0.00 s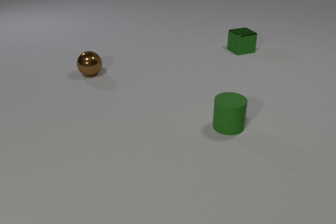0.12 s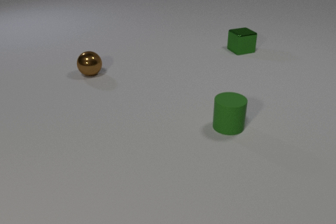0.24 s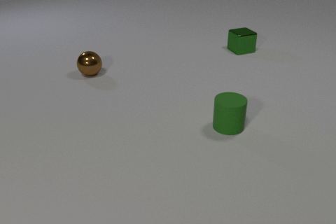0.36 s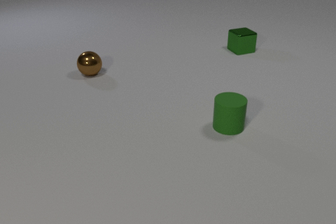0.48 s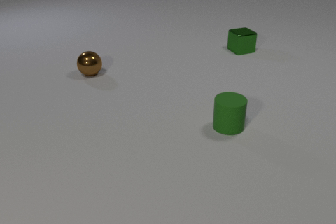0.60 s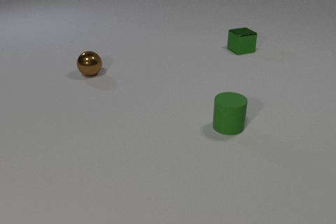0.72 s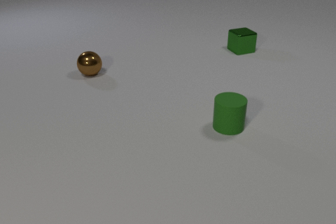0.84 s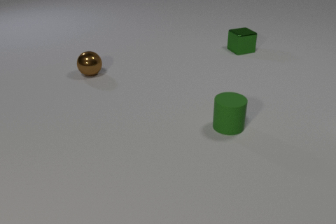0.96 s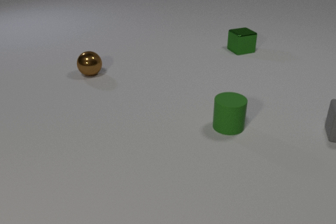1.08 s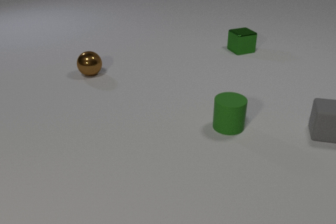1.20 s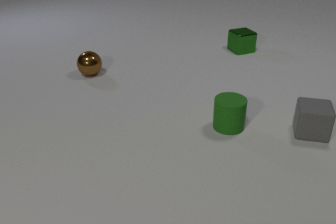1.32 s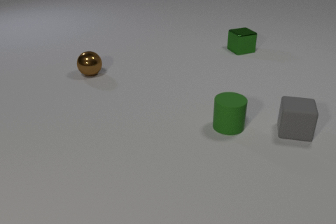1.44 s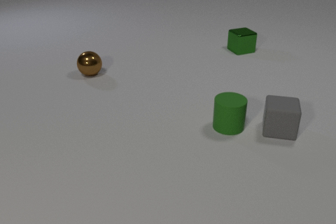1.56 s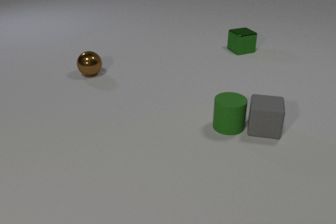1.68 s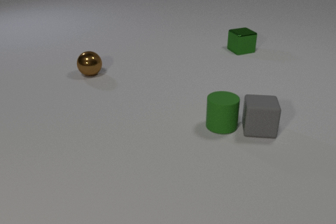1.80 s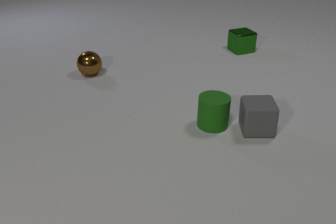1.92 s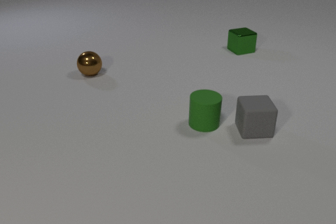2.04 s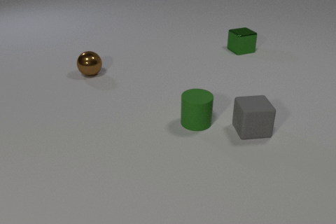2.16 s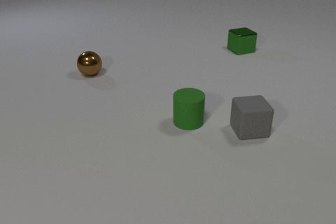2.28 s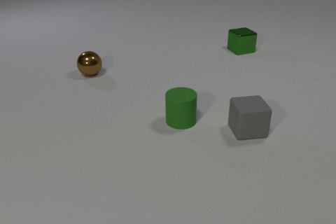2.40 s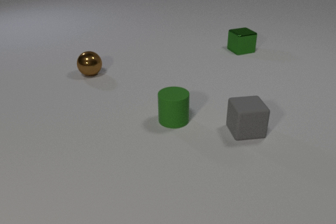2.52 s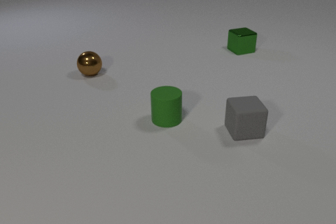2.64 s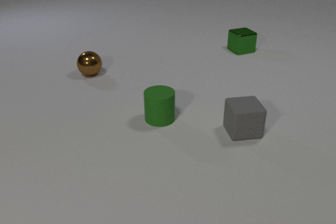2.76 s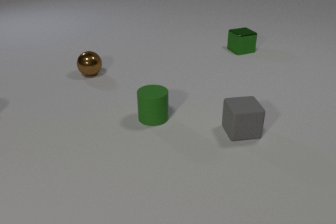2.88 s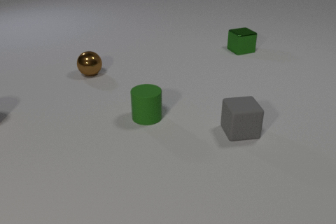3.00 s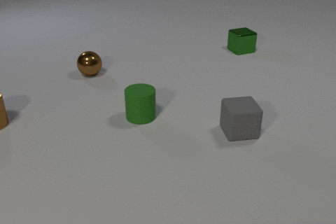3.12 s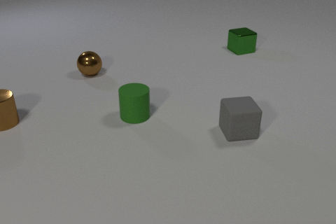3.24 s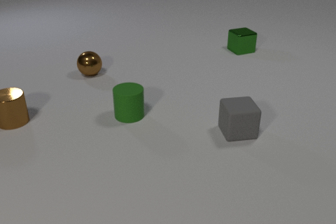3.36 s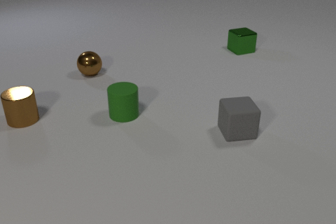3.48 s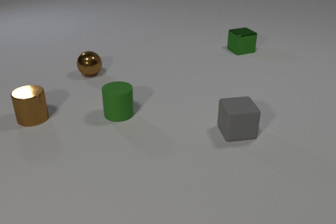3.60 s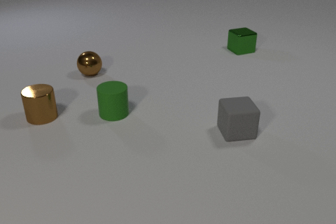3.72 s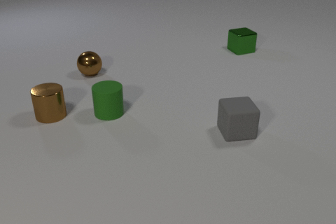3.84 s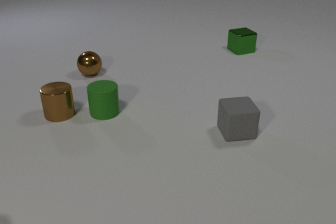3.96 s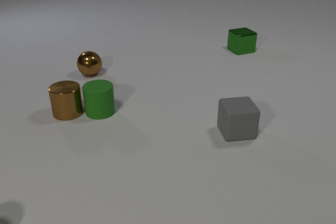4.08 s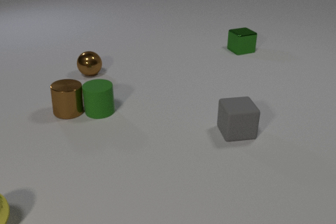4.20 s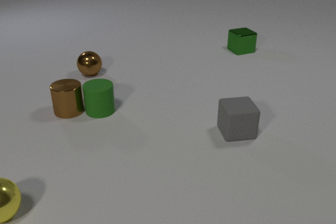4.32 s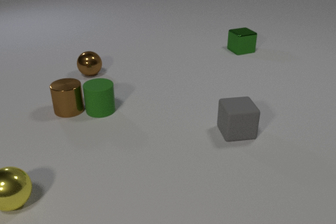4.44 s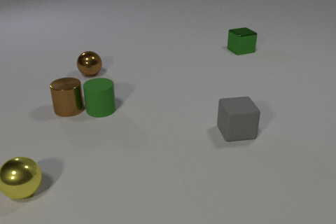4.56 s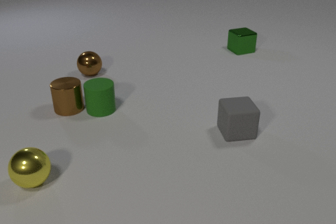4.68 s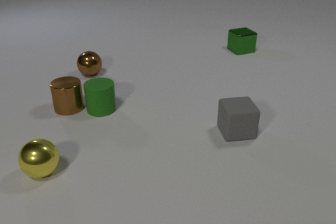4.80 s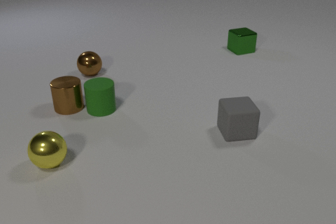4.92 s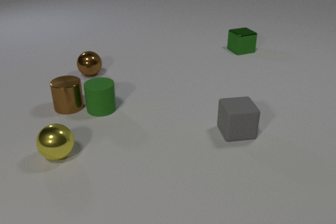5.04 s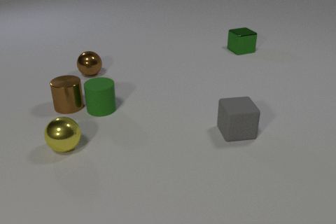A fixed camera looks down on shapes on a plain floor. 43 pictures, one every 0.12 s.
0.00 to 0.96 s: The gray rubber cube comes in at the right edge, slides to the left.
0.96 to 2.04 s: The gray rubber cube slides to the left, spins so that its near face slides to the right, counterclockwise seen from above. The green rubber cylinder slides to the left. The gray rubber cube and the green rubber cylinder collide.
2.04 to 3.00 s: The gray rubber cube slides to the left. The green rubber cylinder slides to the left. The brown metal cylinder comes in at the left edge, slides to the right.
3.00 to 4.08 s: The green rubber cylinder slides to the left. The brown metal cylinder slides to the right. The yellow metal sphere comes in at the left edge. The green rubber cylinder and the brown metal cylinder collide.
4.08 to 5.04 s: The brown metal cylinder slides away from the camera. The yellow metal sphere rolls away from the camera and to the right.
What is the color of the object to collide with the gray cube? green.
Are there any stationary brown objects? yes.
How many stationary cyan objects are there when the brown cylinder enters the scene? 0.
